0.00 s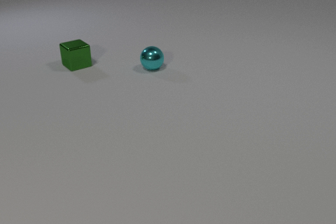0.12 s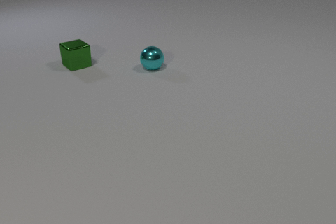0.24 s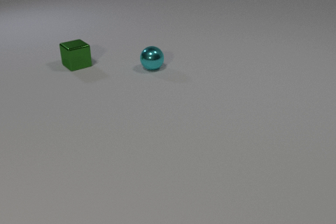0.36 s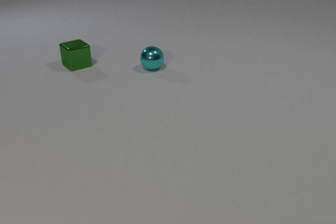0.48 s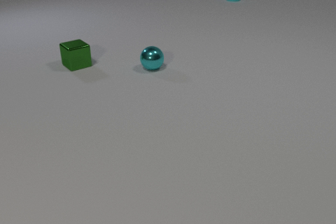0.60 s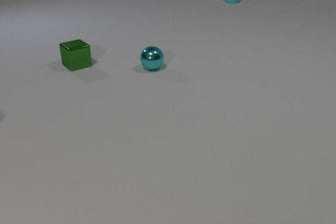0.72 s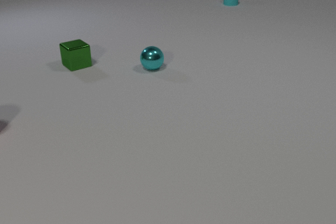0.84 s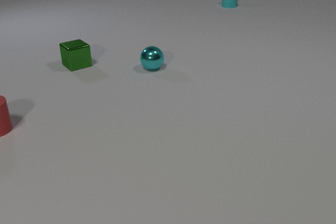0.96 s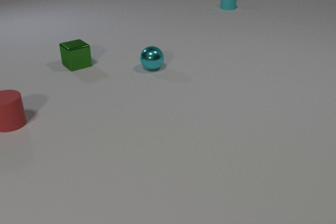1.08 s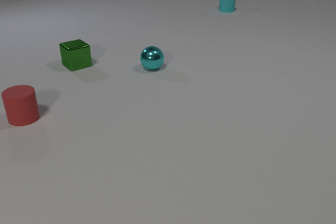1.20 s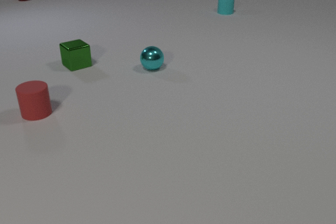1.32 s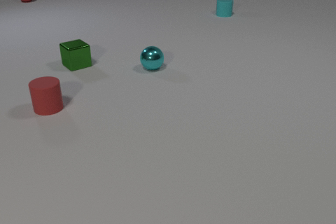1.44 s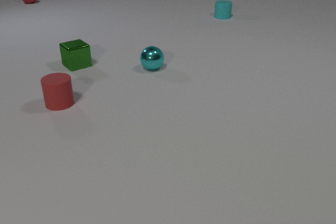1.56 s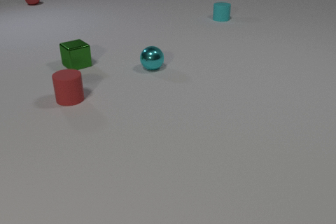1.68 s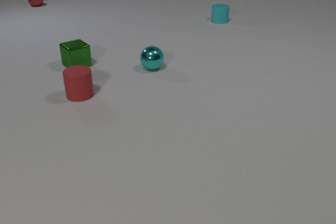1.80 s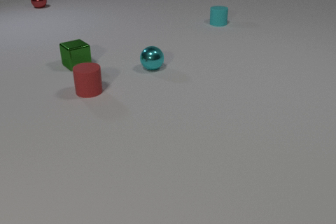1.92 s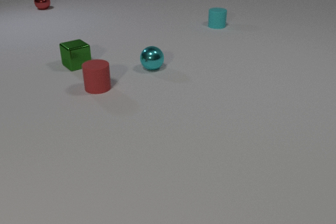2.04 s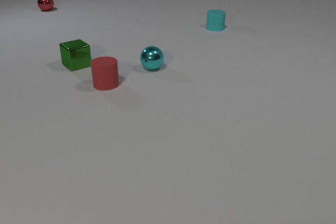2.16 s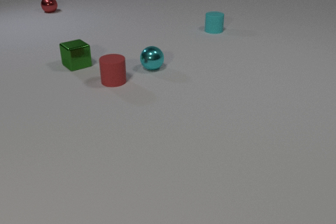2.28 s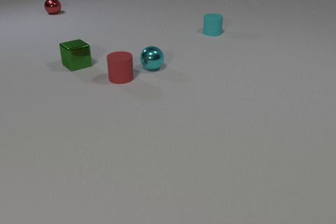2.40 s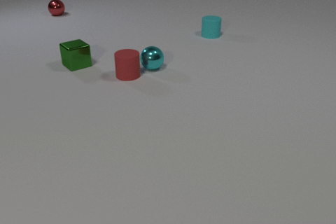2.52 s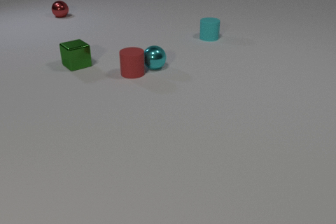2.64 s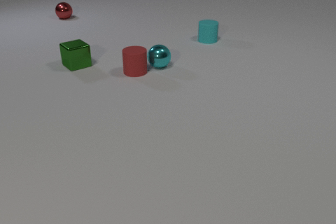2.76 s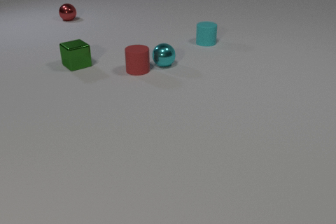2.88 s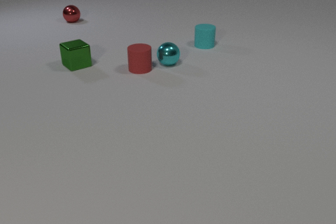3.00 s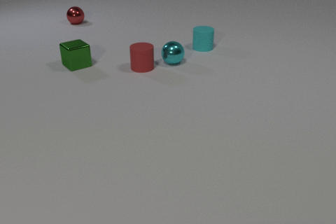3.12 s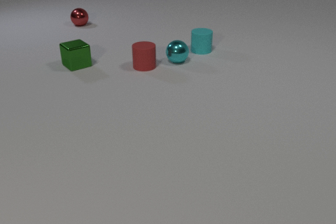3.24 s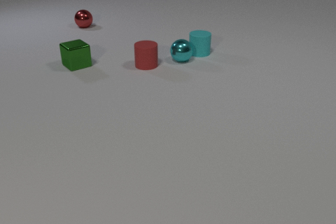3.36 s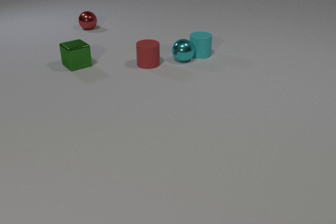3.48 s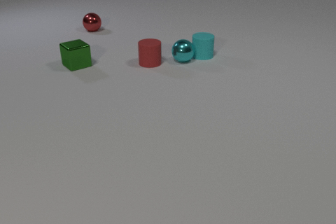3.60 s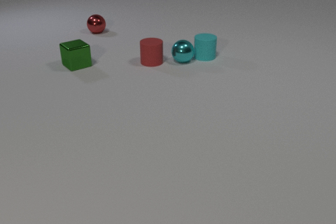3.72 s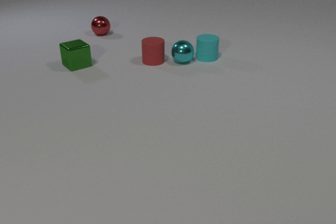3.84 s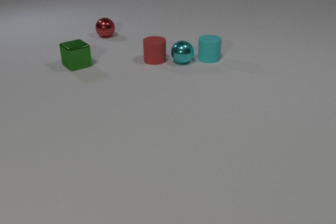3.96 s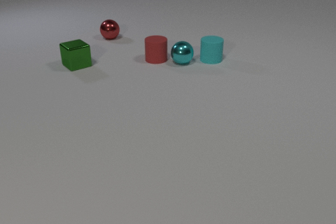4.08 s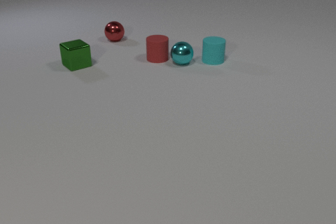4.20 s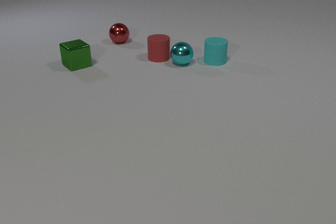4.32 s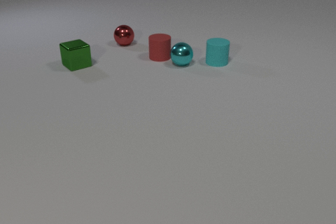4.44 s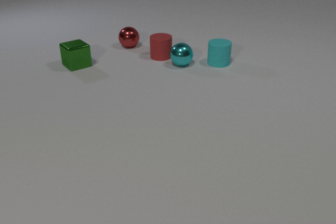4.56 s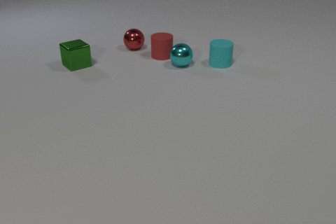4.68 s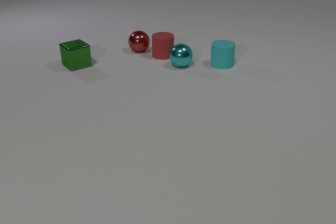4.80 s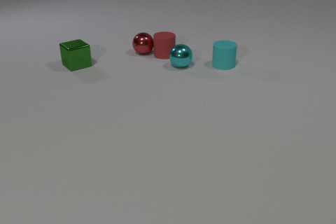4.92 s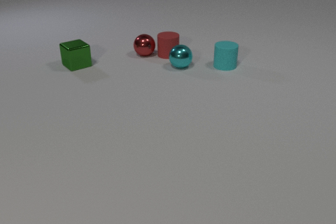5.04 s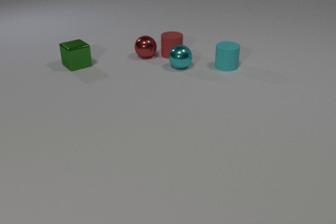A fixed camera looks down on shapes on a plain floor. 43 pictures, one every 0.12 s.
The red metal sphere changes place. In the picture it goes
toward the camera.
The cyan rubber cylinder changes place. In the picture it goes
toward the camera.
0.00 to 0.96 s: The red rubber cylinder comes in at the left edge, slides to the right and away from the camera. The cyan rubber cylinder comes in at the top edge, slides toward the camera.
0.96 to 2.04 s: The red rubber cylinder slides to the right and away from the camera. The red metal sphere comes in at the top edge, rolls toward the camera and to the right. The cyan rubber cylinder slides toward the camera.
2.04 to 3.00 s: The red rubber cylinder slides away from the camera and to the right. The cyan metal sphere rolls to the right and away from the camera. The red metal sphere rolls toward the camera and to the right. The cyan rubber cylinder slides toward the camera. The red rubber cylinder and the cyan metal sphere collide.
3.00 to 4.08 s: The red rubber cylinder slides away from the camera and to the right. The cyan metal sphere rolls to the right. The red metal sphere rolls toward the camera and to the right. The cyan rubber cylinder slides toward the camera. The cyan metal sphere and the cyan rubber cylinder collide.
4.08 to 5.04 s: The red rubber cylinder slides to the right and away from the camera. The cyan metal sphere rolls toward the camera. The red metal sphere rolls toward the camera and to the right. The cyan rubber cylinder slides toward the camera and to the right. The red rubber cylinder and the red metal sphere collide.
How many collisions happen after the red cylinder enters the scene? 3.
What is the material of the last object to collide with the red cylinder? metal.
How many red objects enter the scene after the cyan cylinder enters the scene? 2.
